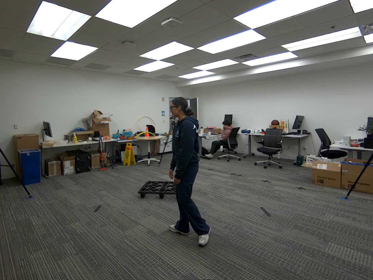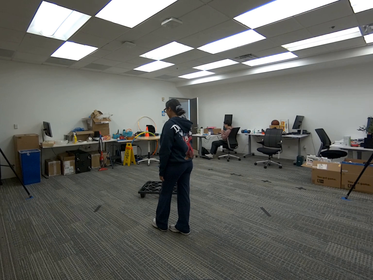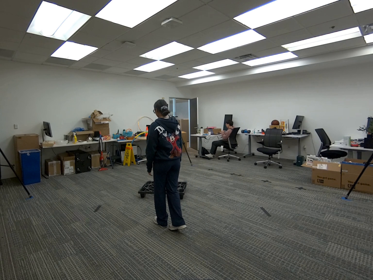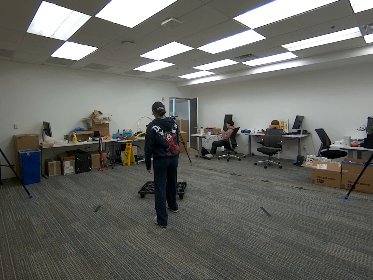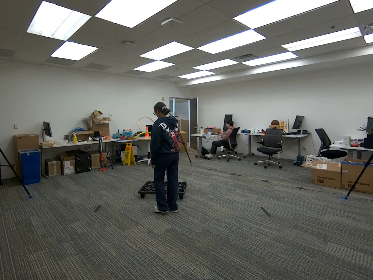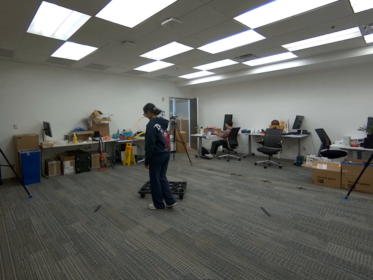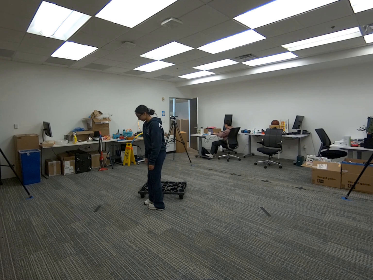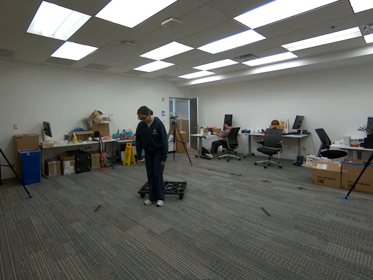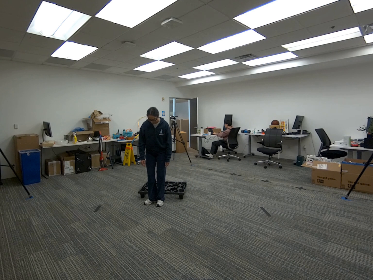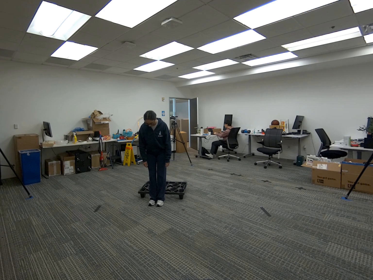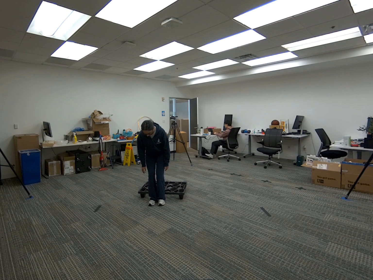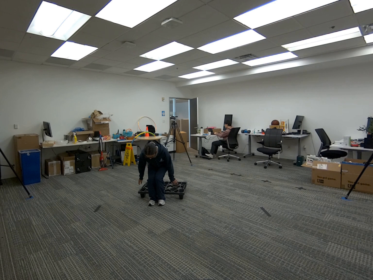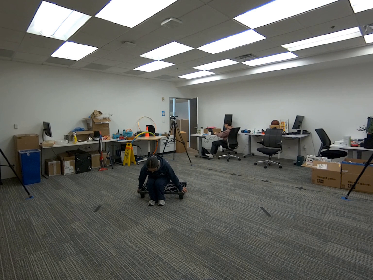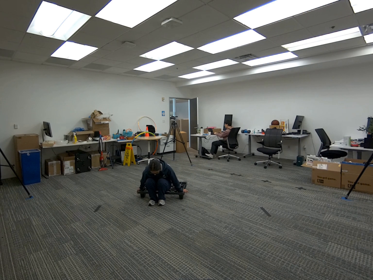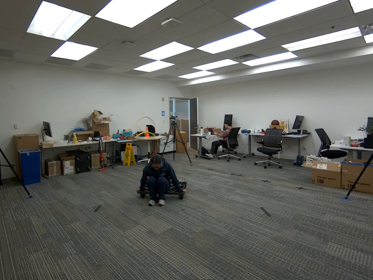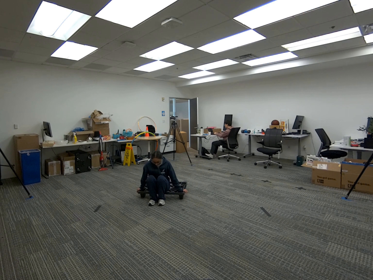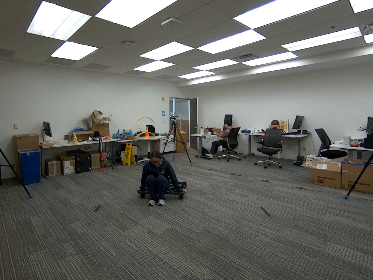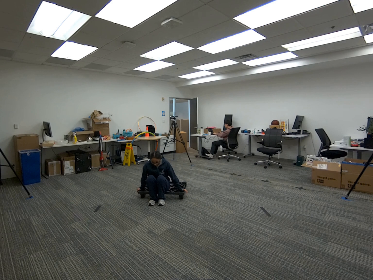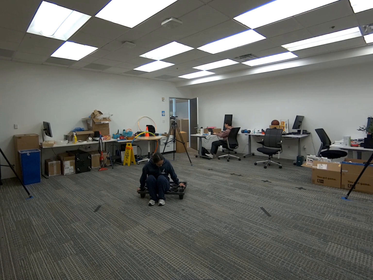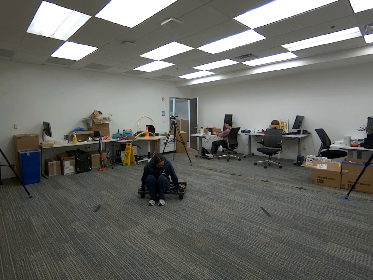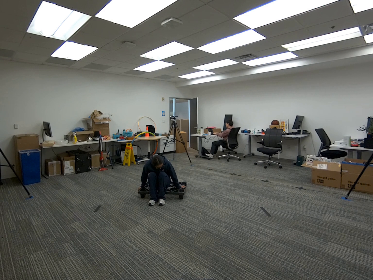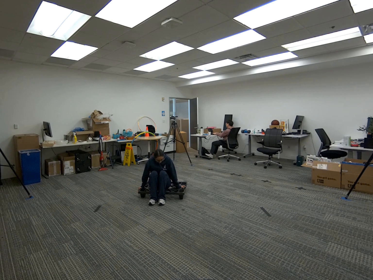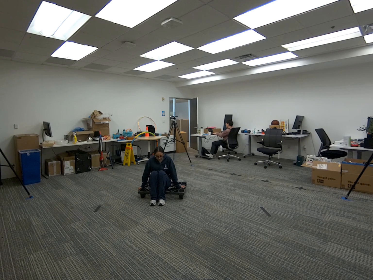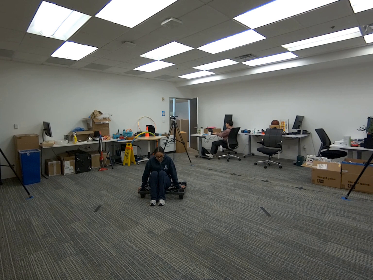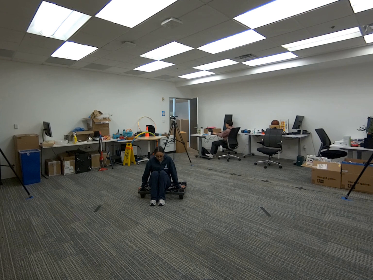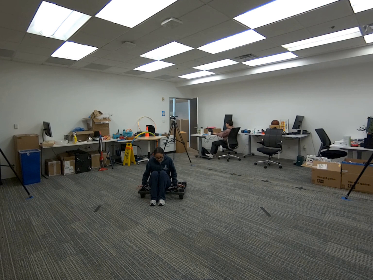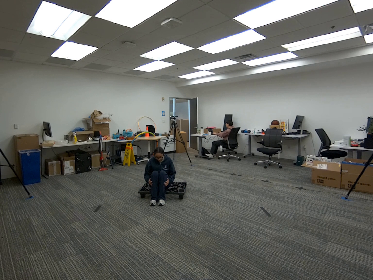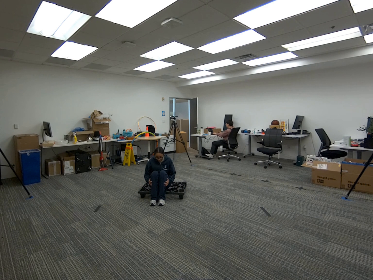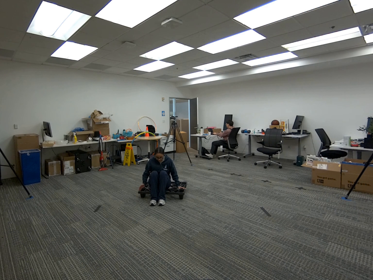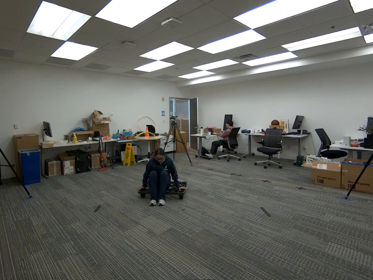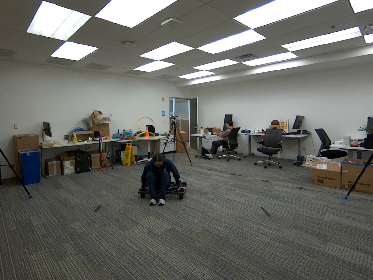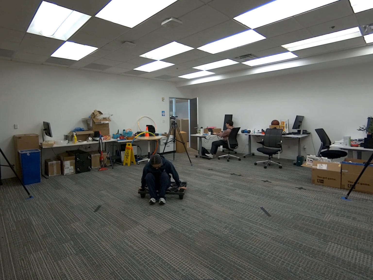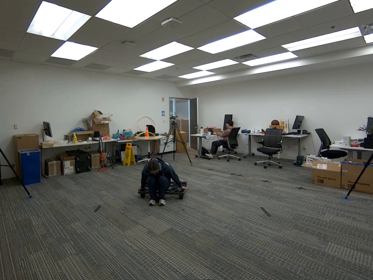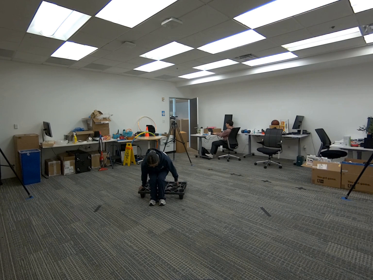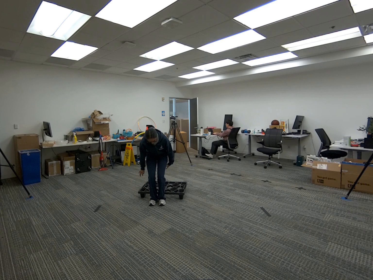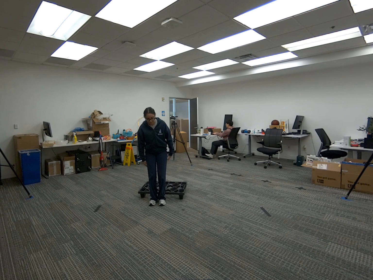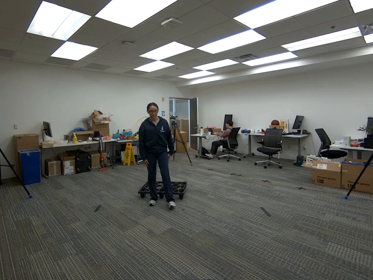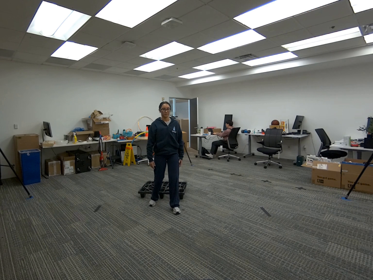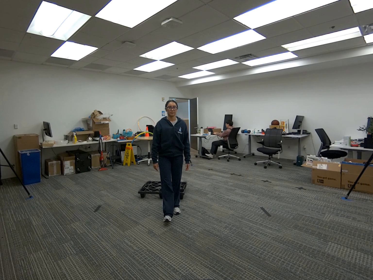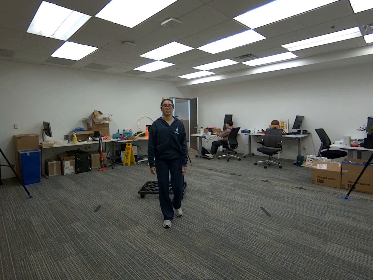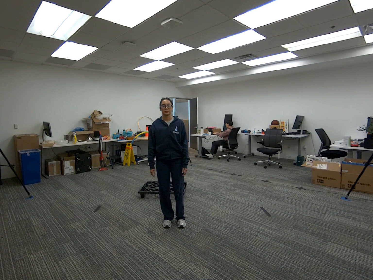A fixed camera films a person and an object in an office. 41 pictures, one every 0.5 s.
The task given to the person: Walk over to the platform on the ground and sit on the platform. Stand up when complete.
